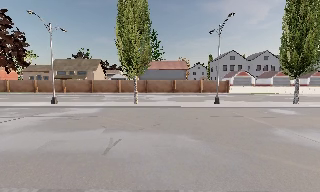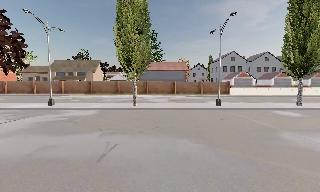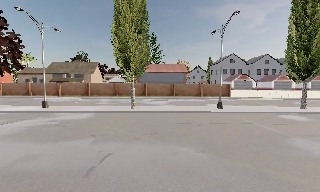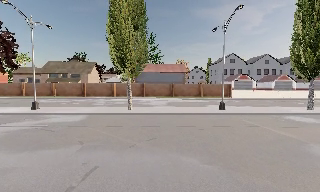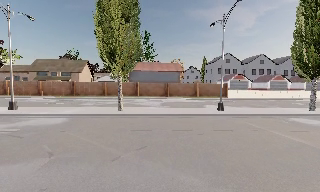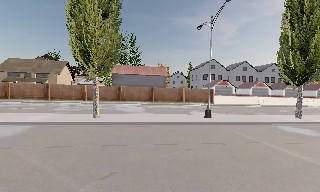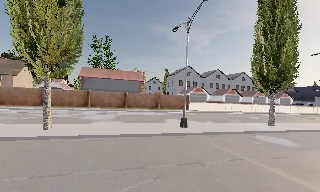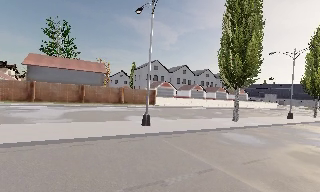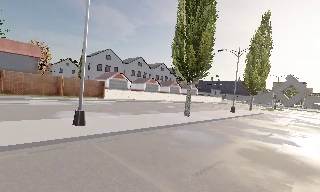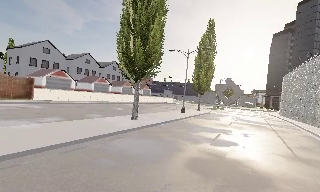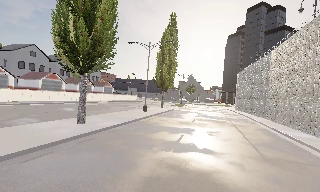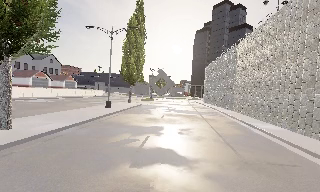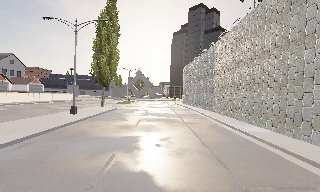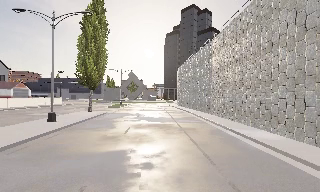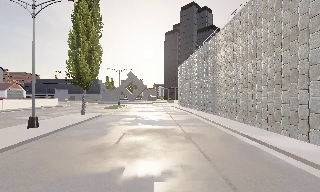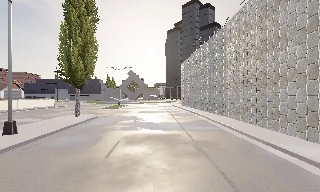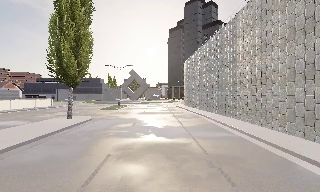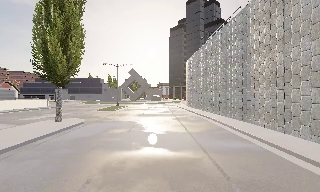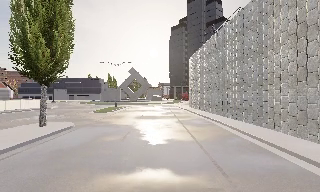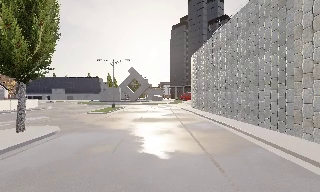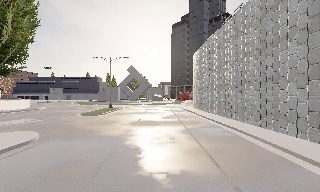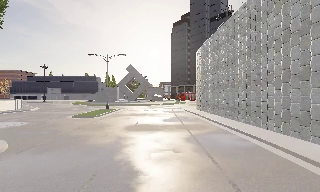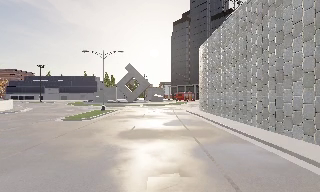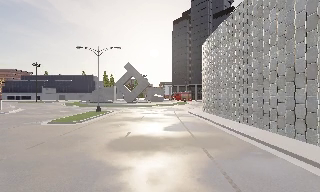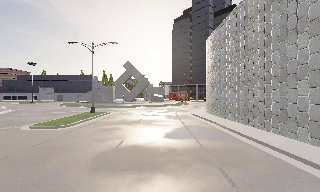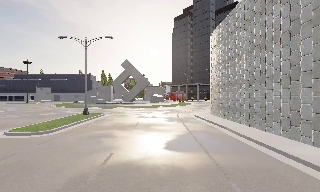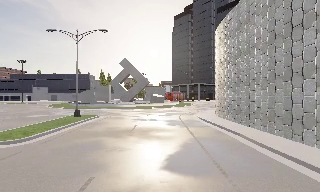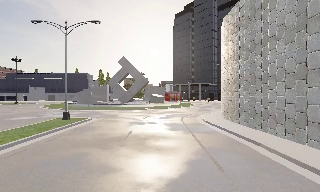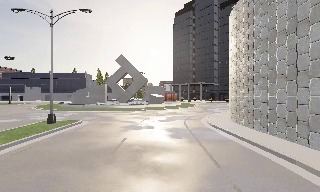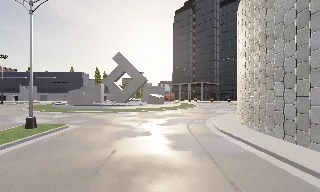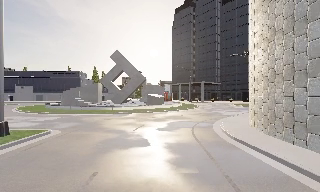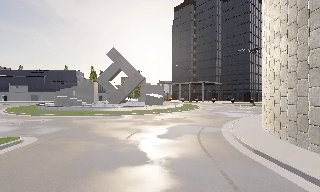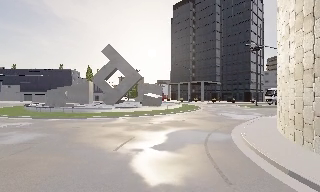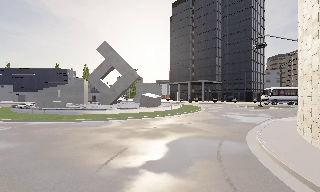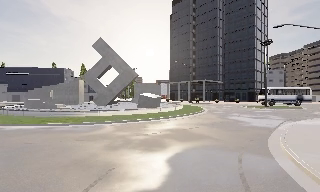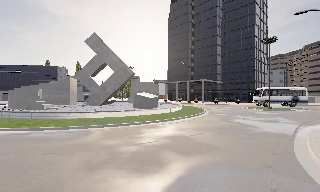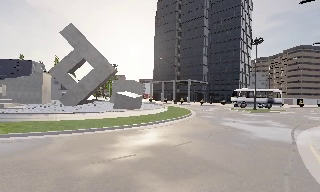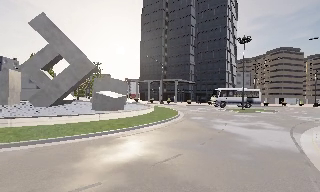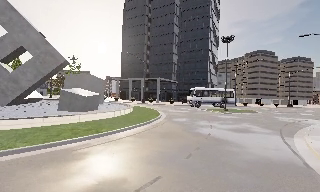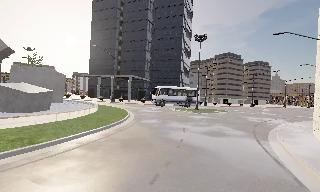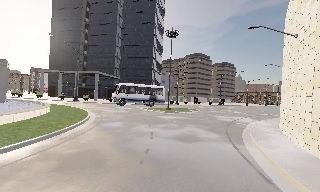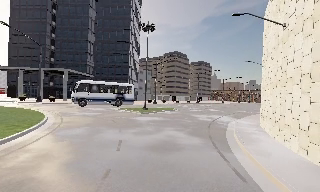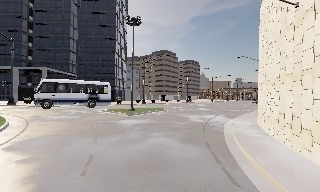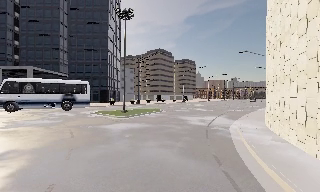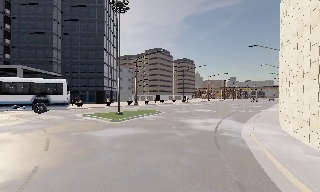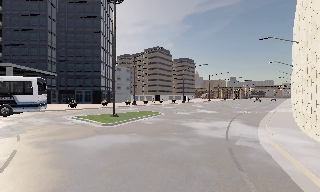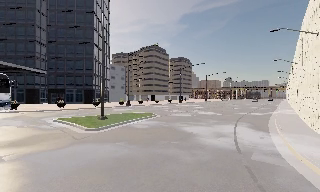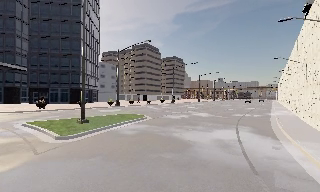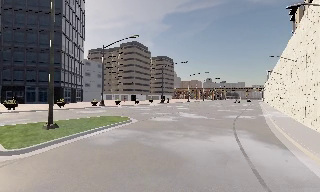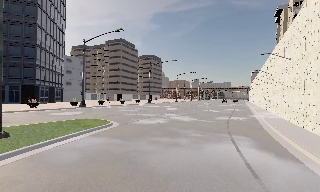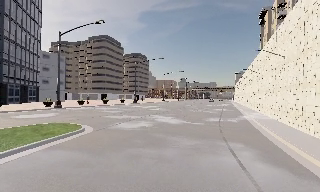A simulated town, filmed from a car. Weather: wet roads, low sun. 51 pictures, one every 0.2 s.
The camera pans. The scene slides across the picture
to the left.
The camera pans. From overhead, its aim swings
clockwise.
0.0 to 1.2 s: The camera pans to its right, which is clockwise from overhead, by about 15 degrees. It travels forward, about 6 m, so what stands in front looms larger. It gains speed.
1.2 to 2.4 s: The scene slides to the left, as the camera pans about 75 degrees to its right. It travels forward, about 11 m.
2.4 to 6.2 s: The camera travels forward, about 35 m, so what stands in front looms larger.
6.2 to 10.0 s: The camera pans to its right, which is clockwise from overhead, by about 65 degrees. It travels forward, about 35 m.
The film runs forward here.
